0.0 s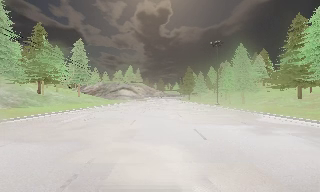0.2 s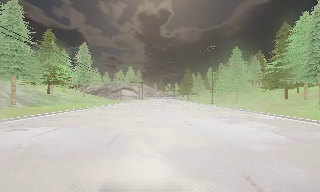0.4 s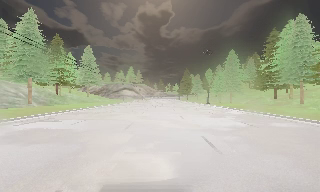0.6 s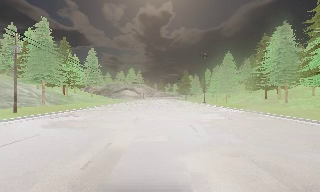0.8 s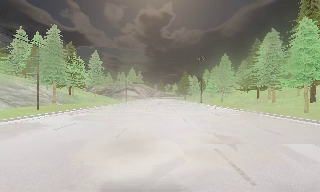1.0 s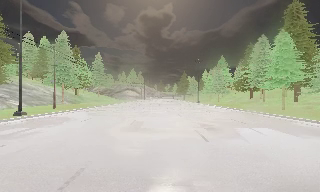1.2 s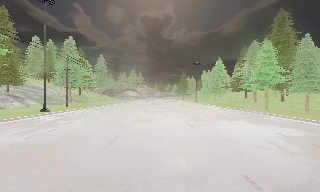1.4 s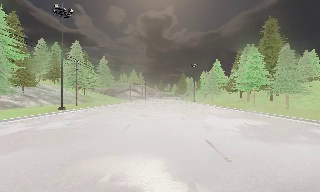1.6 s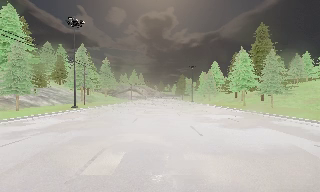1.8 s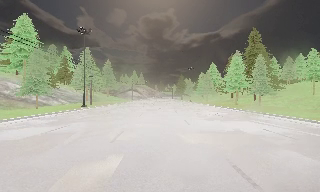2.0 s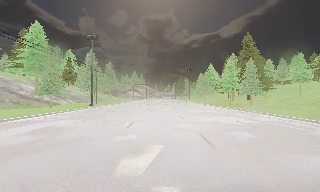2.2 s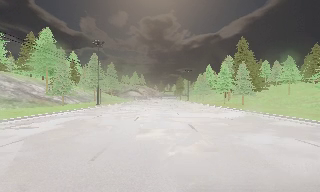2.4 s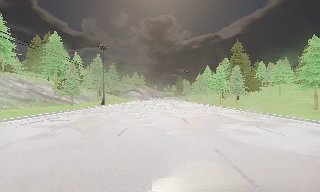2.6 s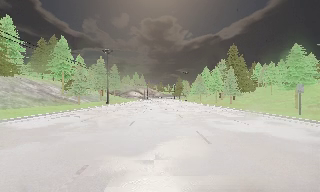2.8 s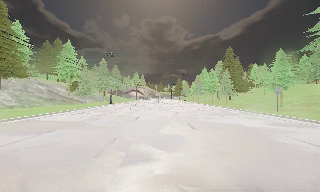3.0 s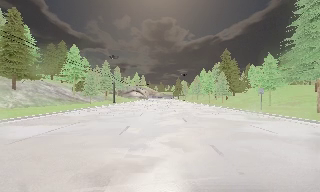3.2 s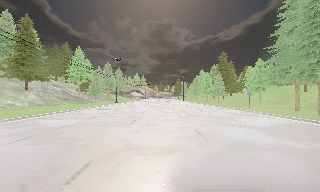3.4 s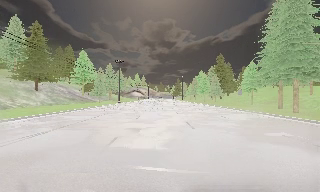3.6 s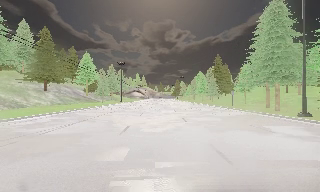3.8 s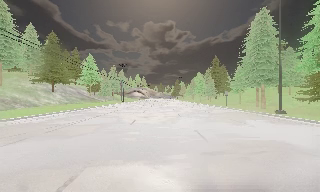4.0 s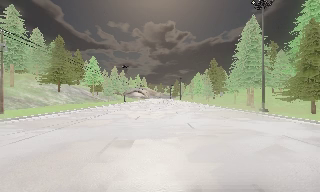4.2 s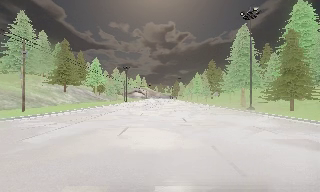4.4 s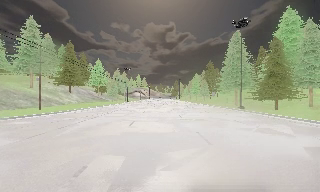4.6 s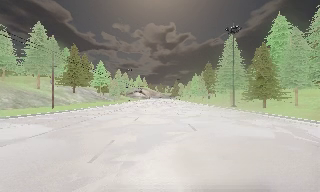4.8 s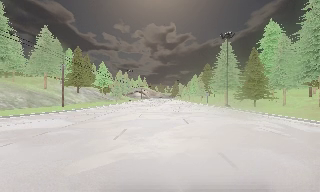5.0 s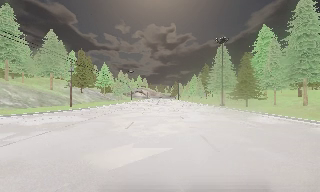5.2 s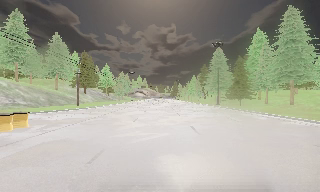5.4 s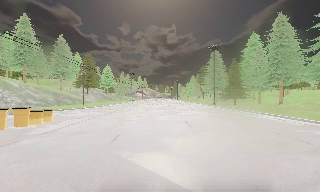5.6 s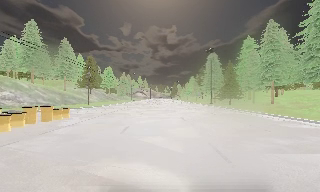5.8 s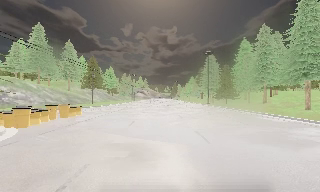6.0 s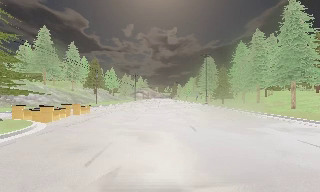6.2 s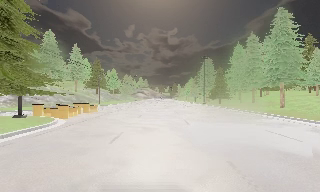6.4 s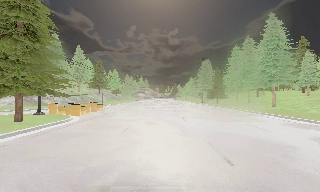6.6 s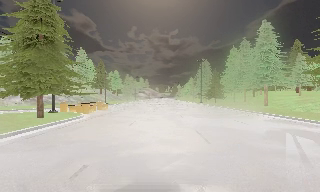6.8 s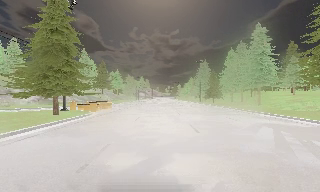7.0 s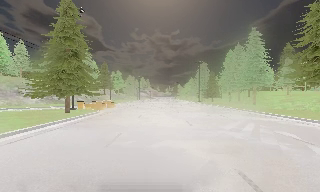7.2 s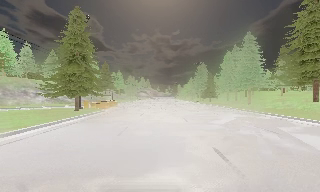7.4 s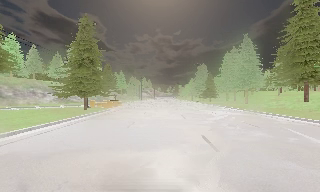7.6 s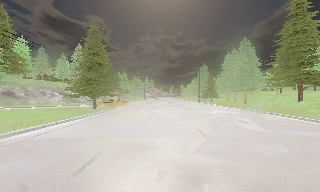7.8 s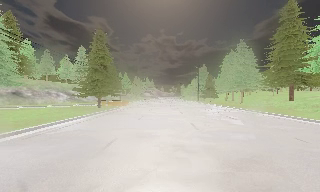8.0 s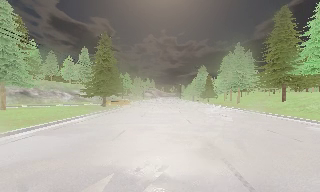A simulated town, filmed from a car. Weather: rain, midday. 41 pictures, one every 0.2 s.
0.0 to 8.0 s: The camera travels backward, about 90 m, so what stands in front gets smaller. It loses speed.
The film runs backward here.
